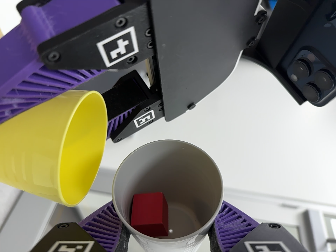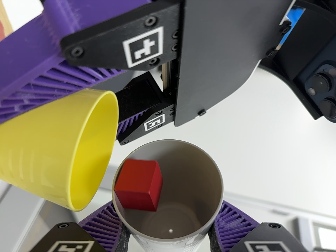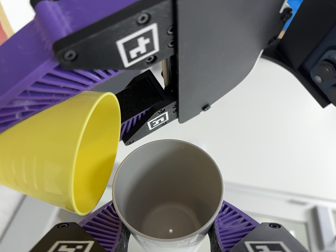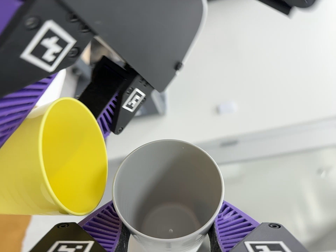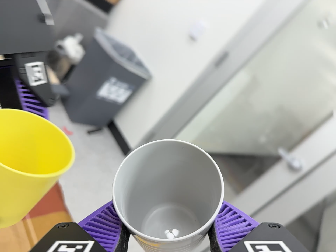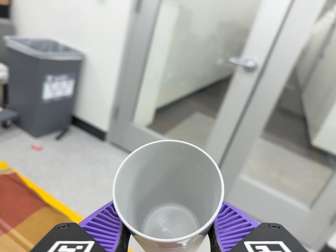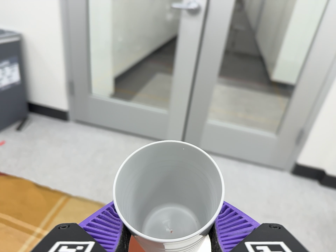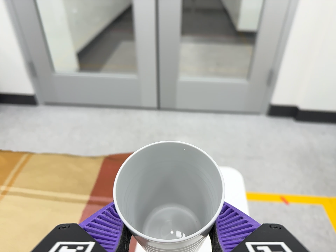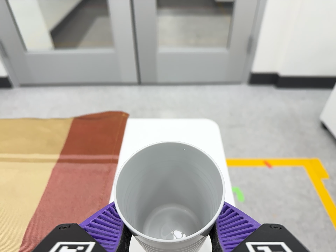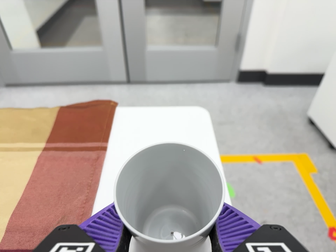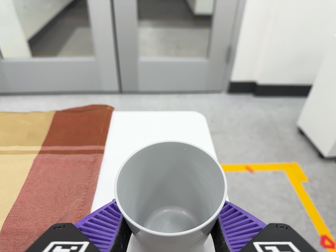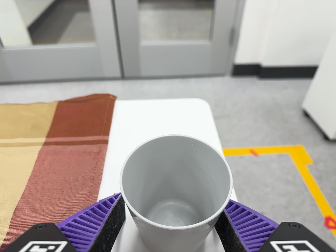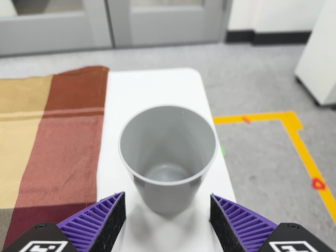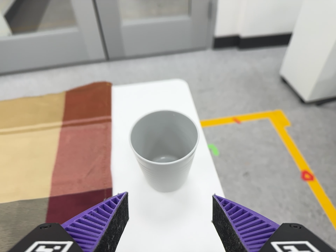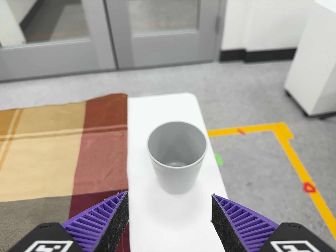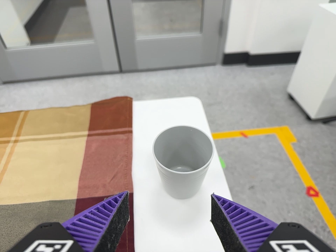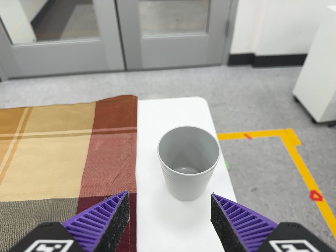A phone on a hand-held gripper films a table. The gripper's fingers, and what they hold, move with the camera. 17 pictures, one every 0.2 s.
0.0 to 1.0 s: The camera travels to its right, about 20 cm, so close, fixed things drift to the left. Its aim tips toward the bottom of its view by about 25 degrees, and the scene shifts upward. It rolls about its line of sight by about 90 degrees, and the scene rotates counterclockwise.
1.0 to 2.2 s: The scene slides to the left, as the camera pans about 20 degrees to its right. It travels toward the bottom of its view and to its right, about 24 cm, so close, fixed things drift upward. Its aim tips toward the bottom of its view by about 20 degrees, and the scene shifts upward. It rolls about its line of sight by about 30 degrees, and the scene rotates counterclockwise.
2.2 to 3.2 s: The camera travels backward, about 12 cm, so what stands in front gets smaller.
The film runs forward here.
